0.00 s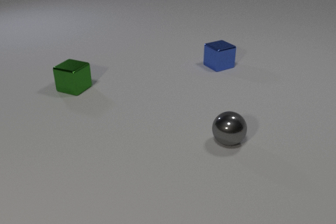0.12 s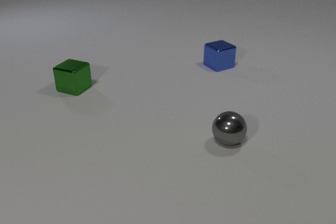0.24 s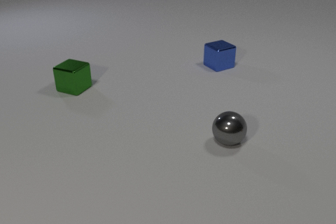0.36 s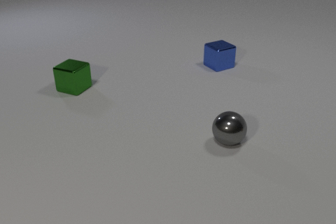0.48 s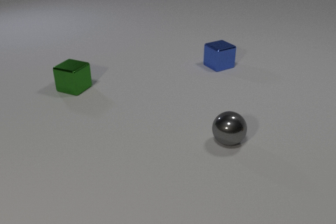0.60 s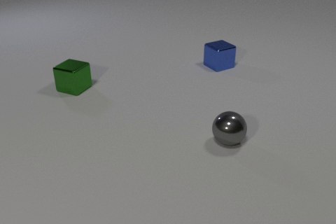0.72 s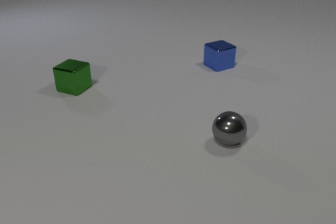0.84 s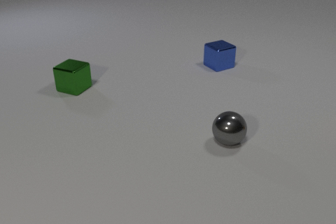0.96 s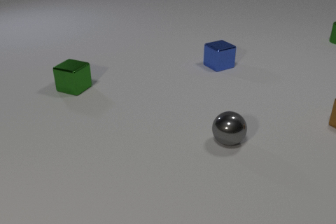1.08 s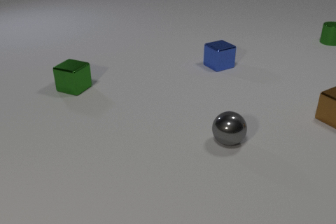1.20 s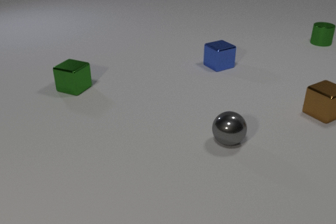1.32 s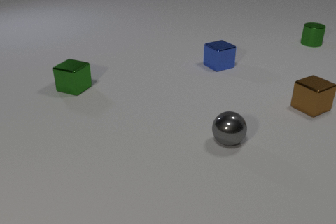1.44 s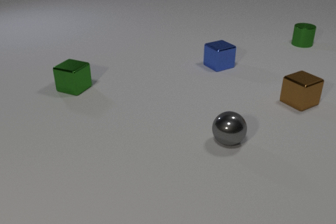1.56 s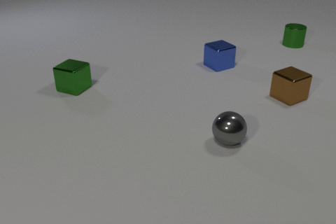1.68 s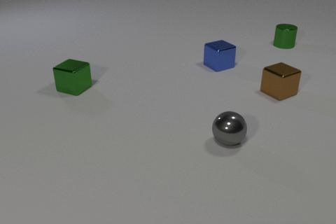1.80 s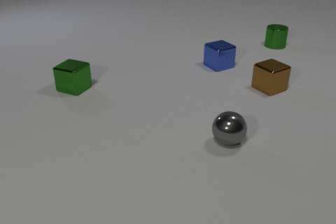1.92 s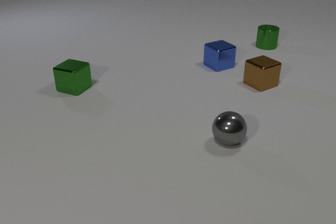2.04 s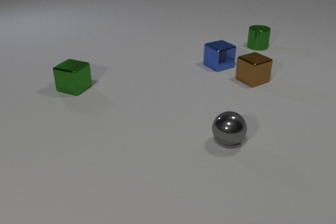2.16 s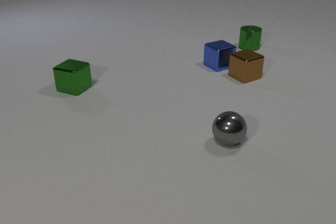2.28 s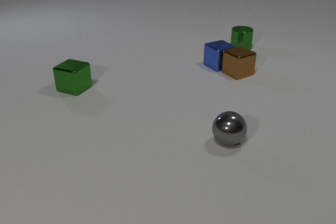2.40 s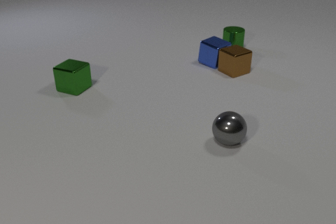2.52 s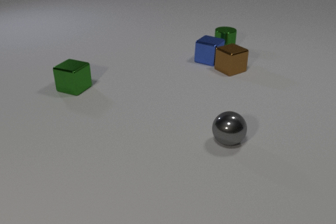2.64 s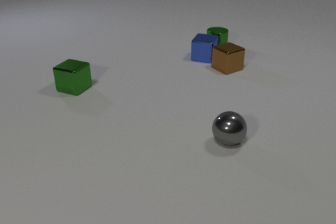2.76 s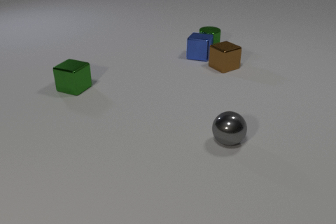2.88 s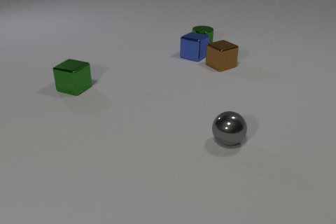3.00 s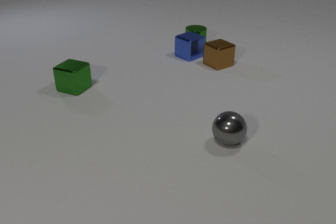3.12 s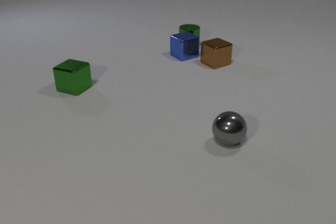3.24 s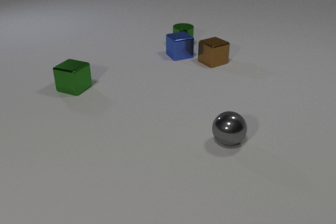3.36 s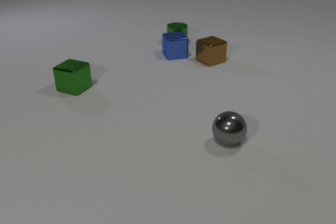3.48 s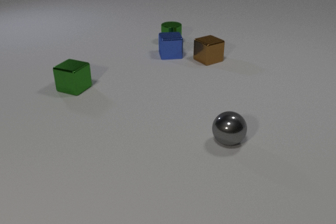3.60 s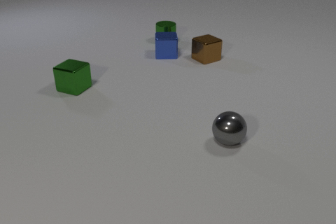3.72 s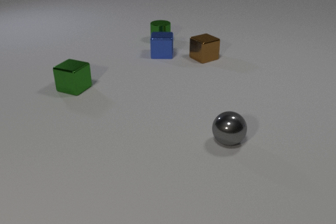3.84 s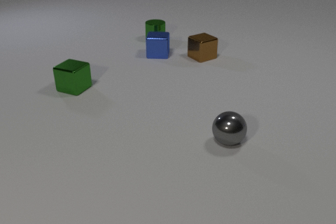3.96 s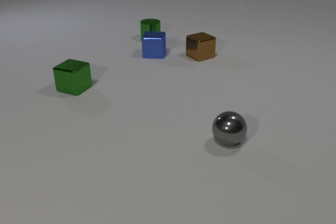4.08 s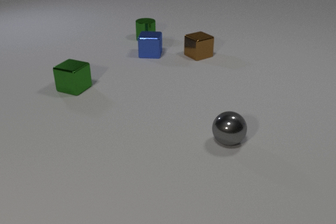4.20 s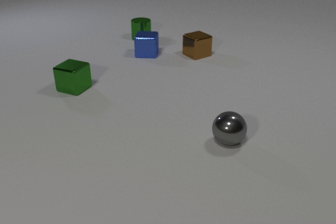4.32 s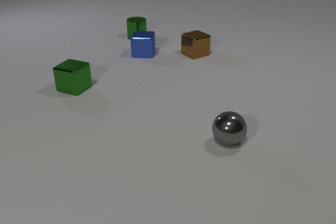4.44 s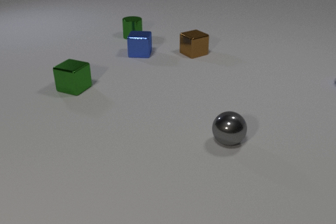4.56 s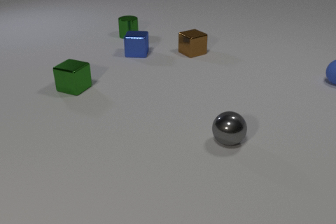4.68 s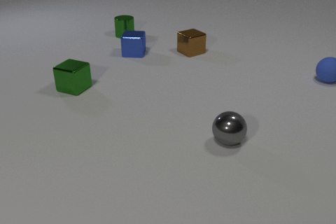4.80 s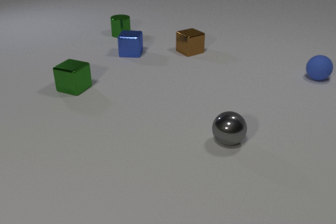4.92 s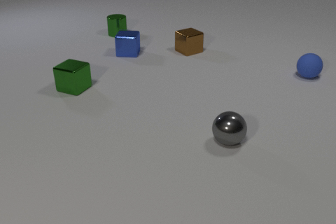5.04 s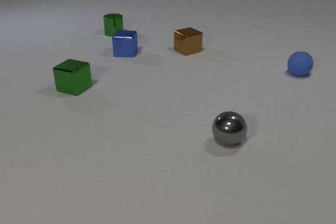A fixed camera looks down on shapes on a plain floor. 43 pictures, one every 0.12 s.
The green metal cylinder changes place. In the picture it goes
to the left.
The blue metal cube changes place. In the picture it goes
to the left.
0.00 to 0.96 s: The brown metal cube comes in at the right edge. The green metal cylinder comes in at the right edge, slides to the left.
0.96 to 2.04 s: The brown metal cube slides to the left and away from the camera. The green metal cylinder slides to the left and toward the camera.
2.04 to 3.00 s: The brown metal cube slides to the left and away from the camera. The blue metal cube slides to the left and away from the camera. The green metal cylinder slides to the left. The brown metal cube and the blue metal cube collide. The blue metal cube and the green metal cylinder collide.
3.00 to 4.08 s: The brown metal cube slides away from the camera and to the left. The blue metal cube slides to the left, spins so that its near face slides to the left, clockwise seen from above. The green metal cylinder slides to the left and away from the camera.
4.08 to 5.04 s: The brown metal cube slides away from the camera and to the left. The blue metal cube slides to the left. The green metal cylinder slides to the left and away from the camera. The blue rubber sphere comes in at the right edge, rolls to the left.
Are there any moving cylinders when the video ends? yes.
What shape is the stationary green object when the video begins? cube.
What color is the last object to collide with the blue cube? green.
